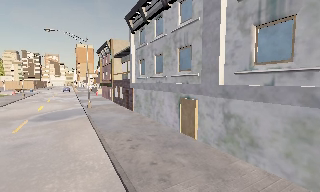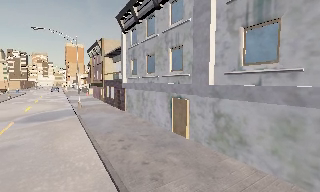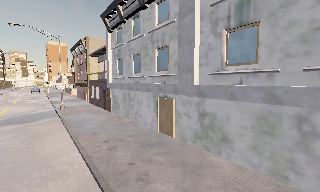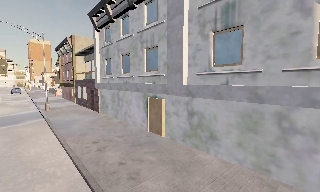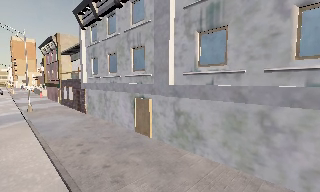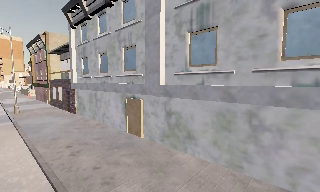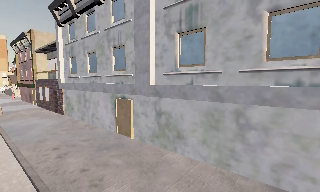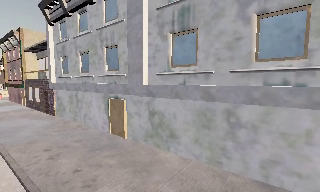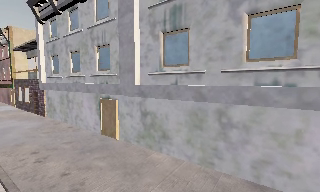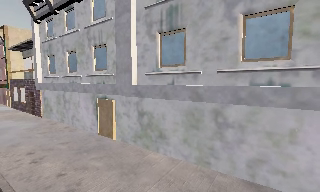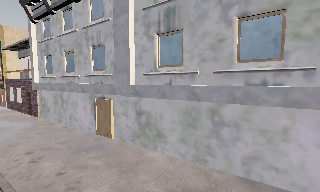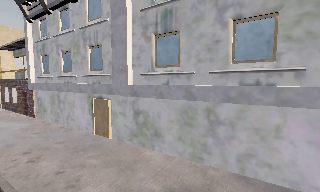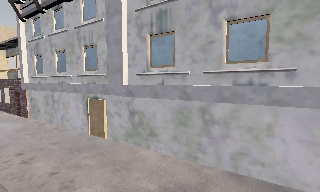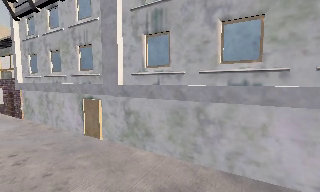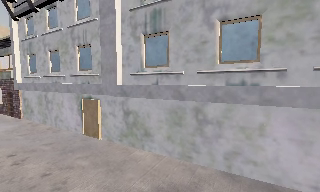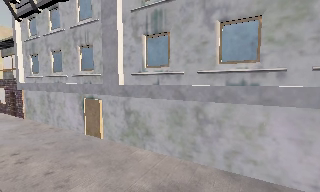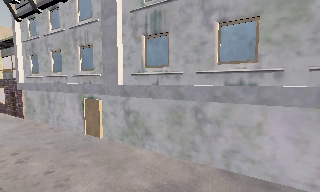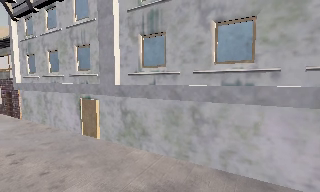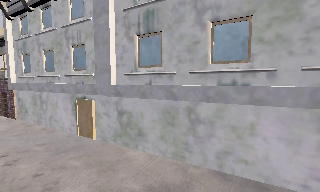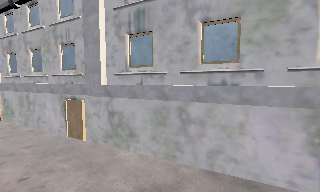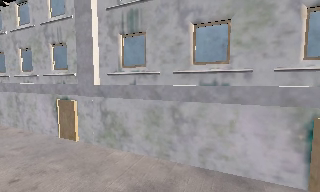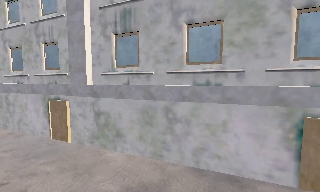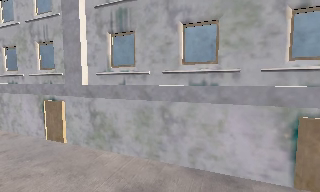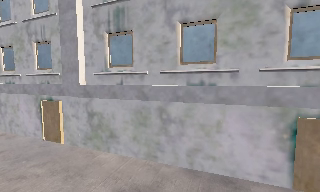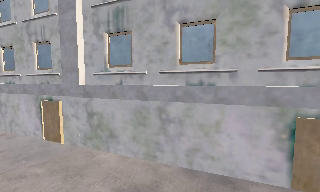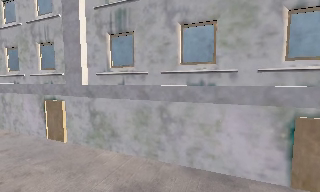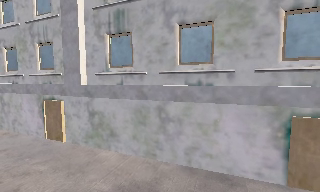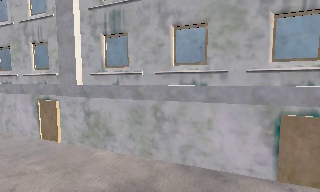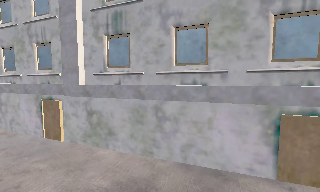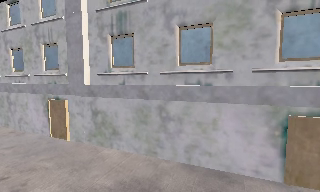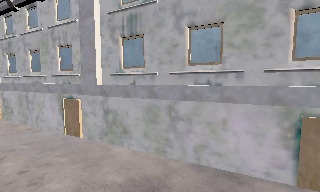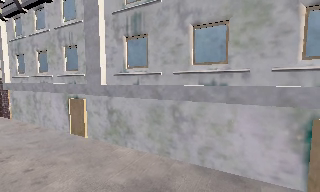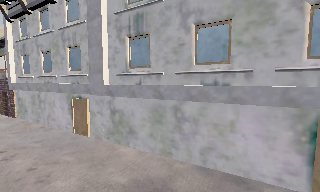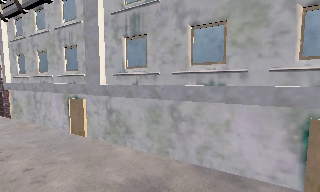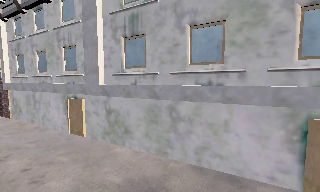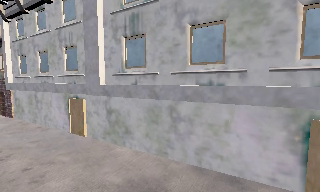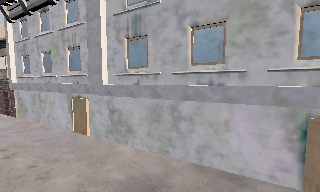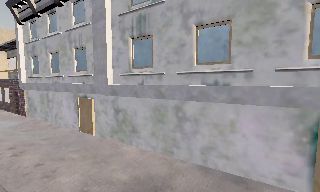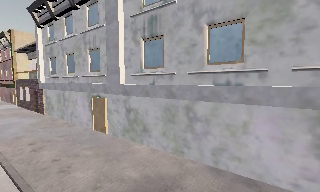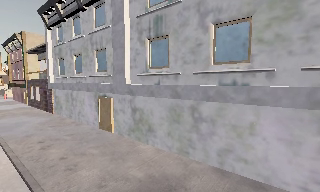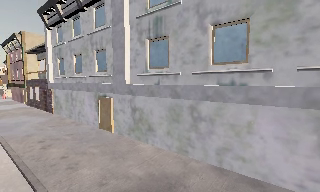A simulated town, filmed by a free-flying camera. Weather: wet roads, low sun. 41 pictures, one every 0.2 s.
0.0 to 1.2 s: The camera swings to its right by about 20 degrees, and the scene slides to the left.
1.2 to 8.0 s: The camera travels to its right and backward, about 1.5 m, so close, fixed things drift to the left.
The film runs backward here.
